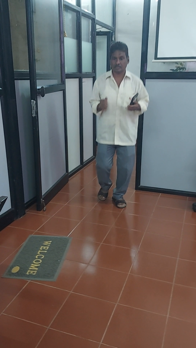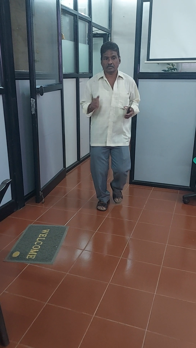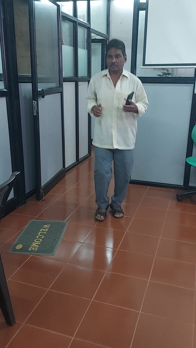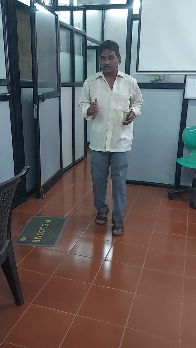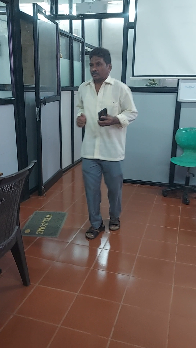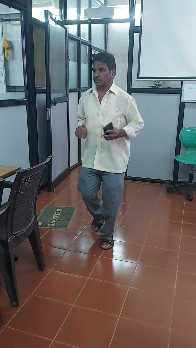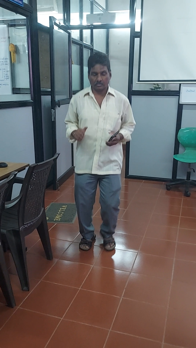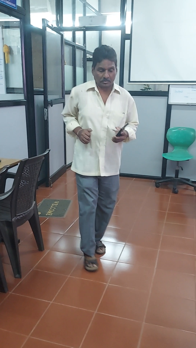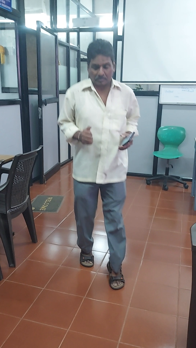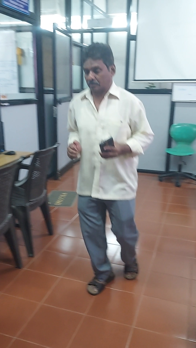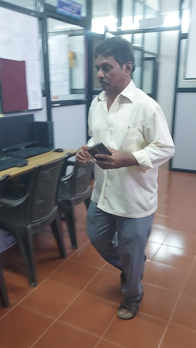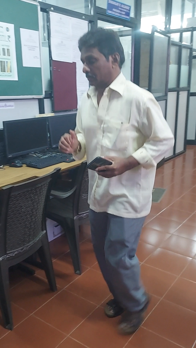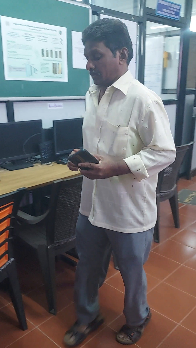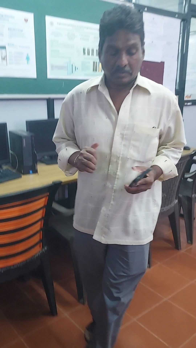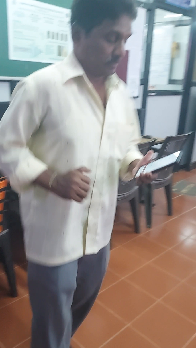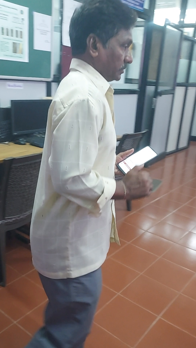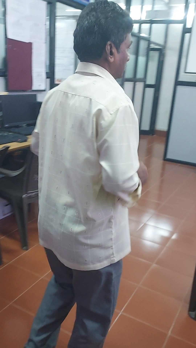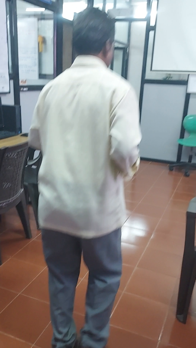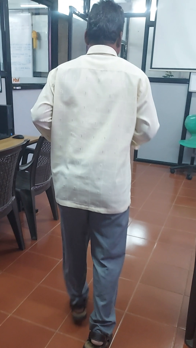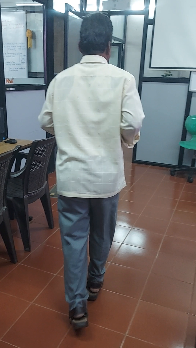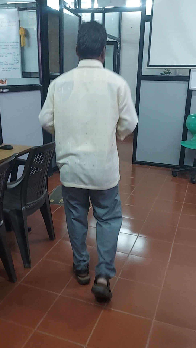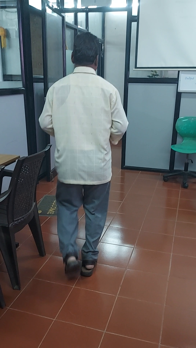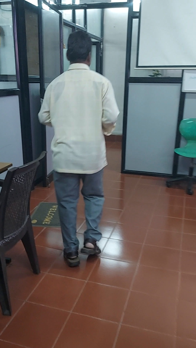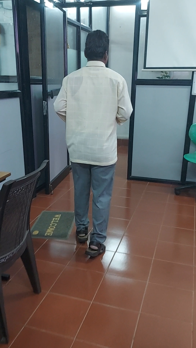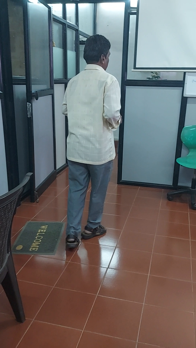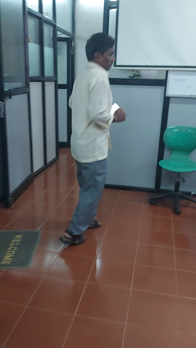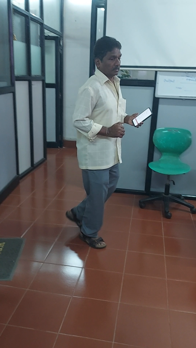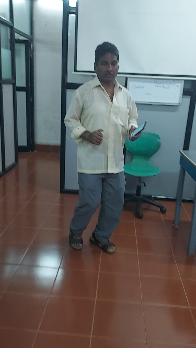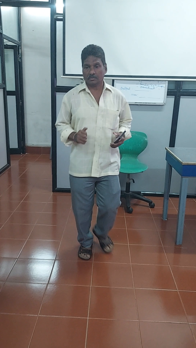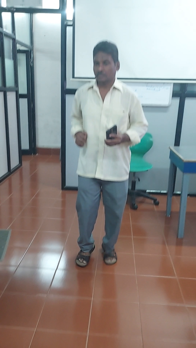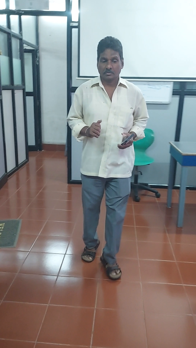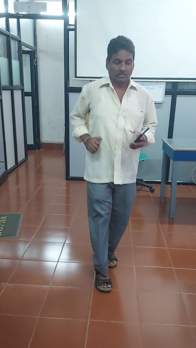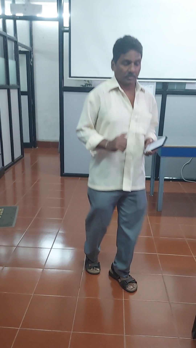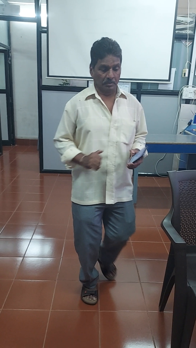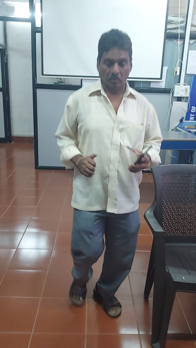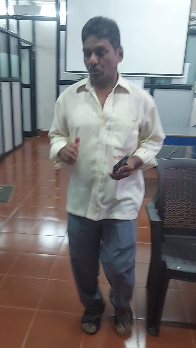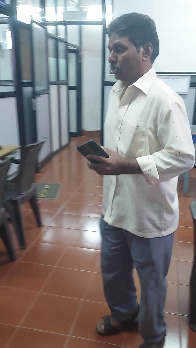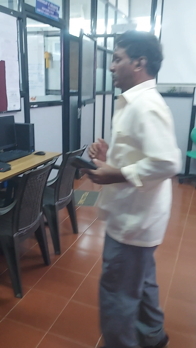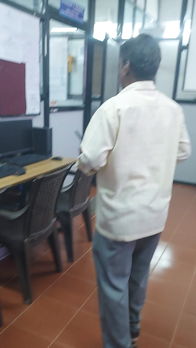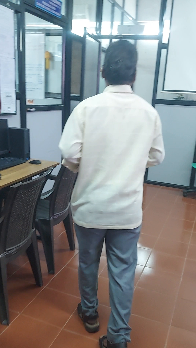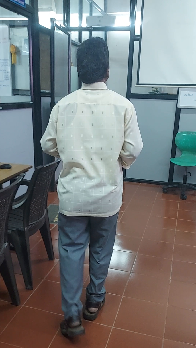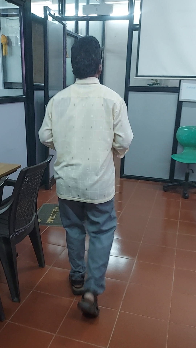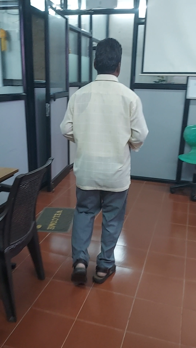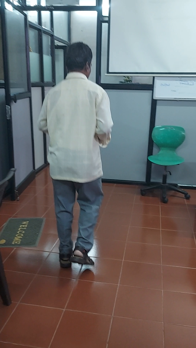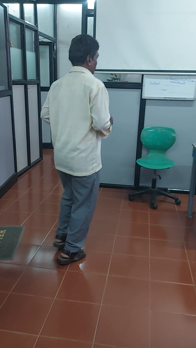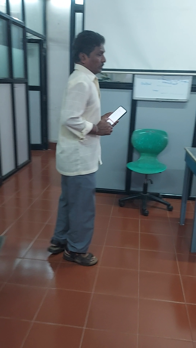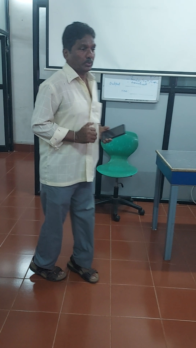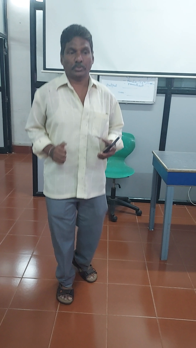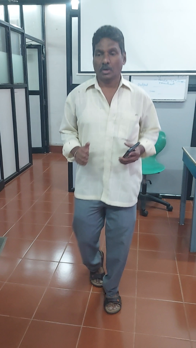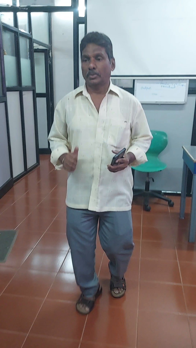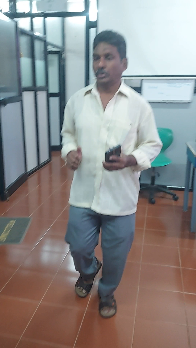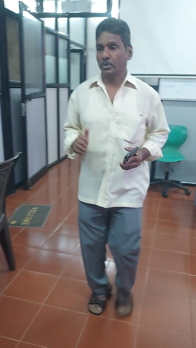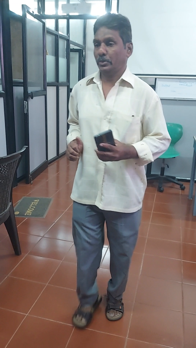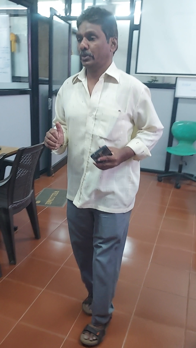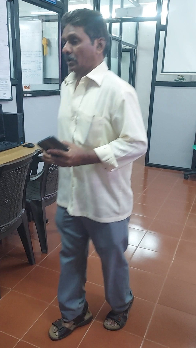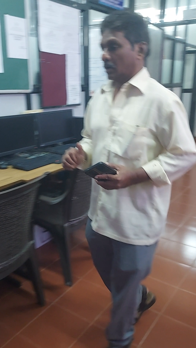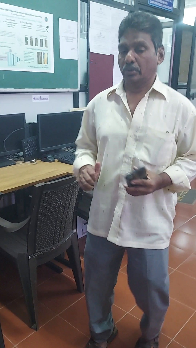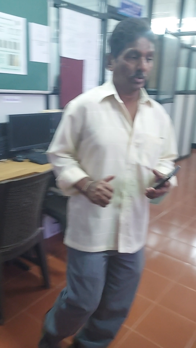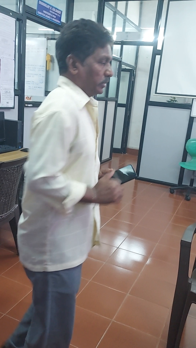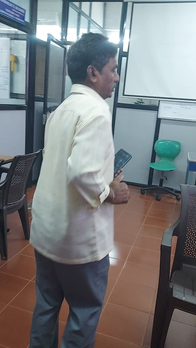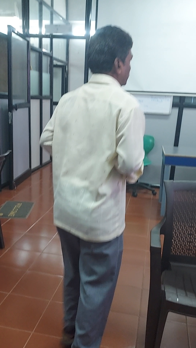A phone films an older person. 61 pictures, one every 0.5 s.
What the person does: Jogging.
